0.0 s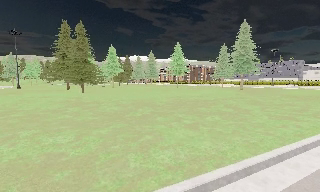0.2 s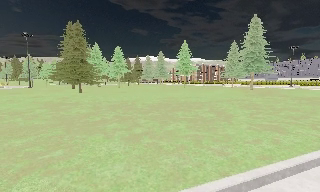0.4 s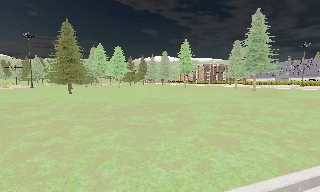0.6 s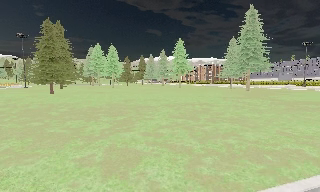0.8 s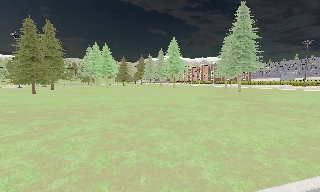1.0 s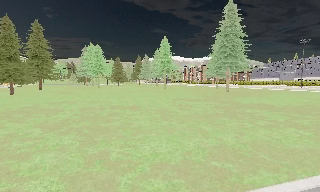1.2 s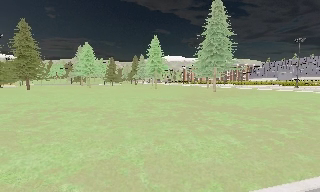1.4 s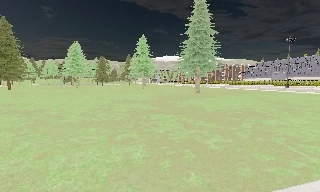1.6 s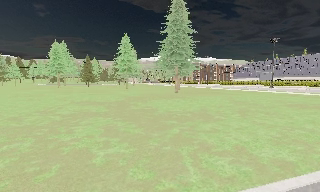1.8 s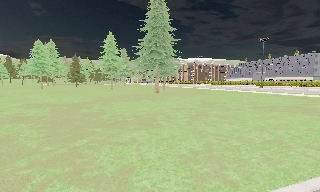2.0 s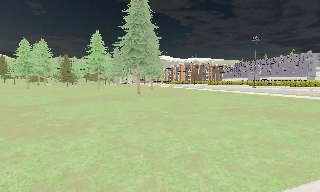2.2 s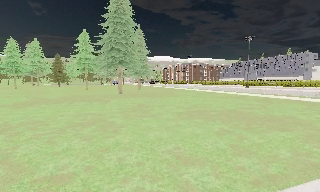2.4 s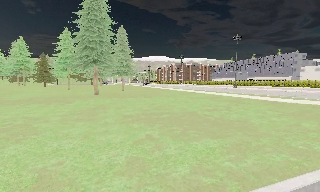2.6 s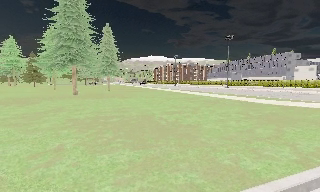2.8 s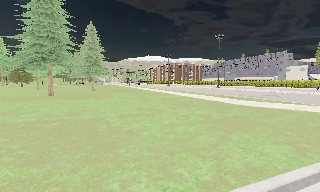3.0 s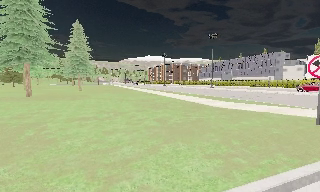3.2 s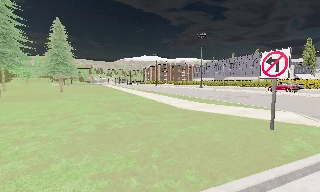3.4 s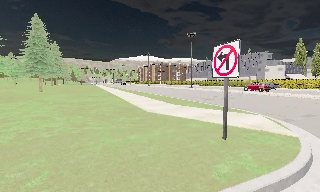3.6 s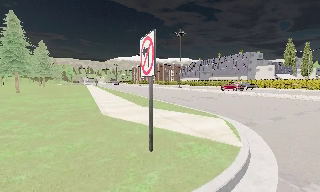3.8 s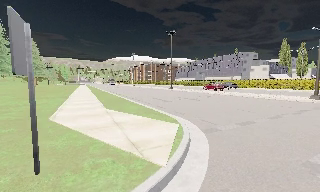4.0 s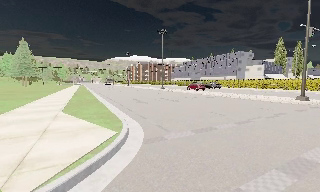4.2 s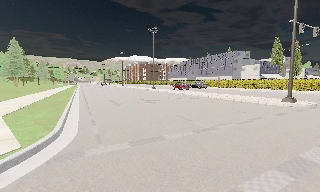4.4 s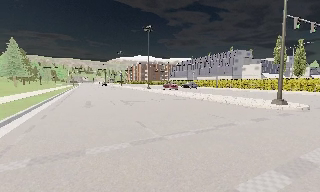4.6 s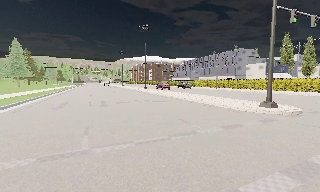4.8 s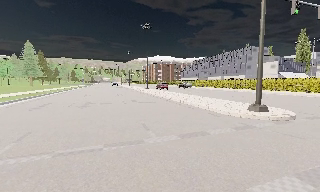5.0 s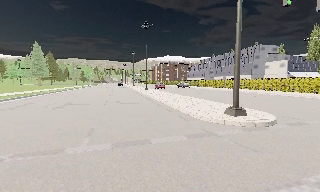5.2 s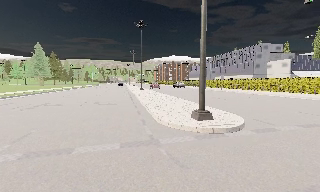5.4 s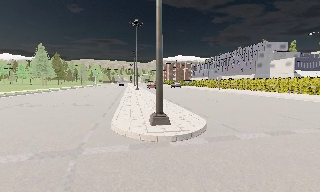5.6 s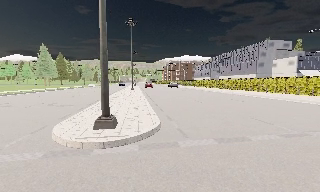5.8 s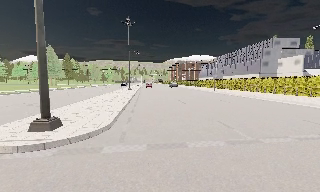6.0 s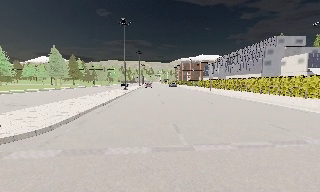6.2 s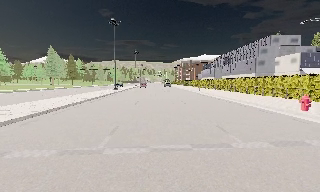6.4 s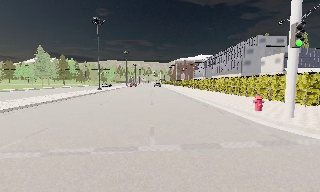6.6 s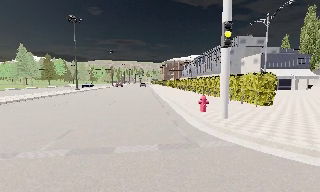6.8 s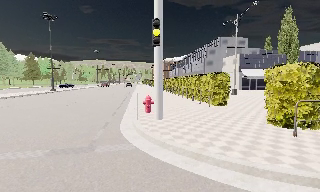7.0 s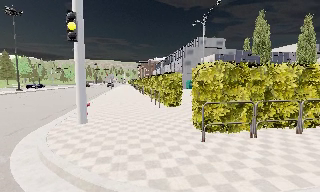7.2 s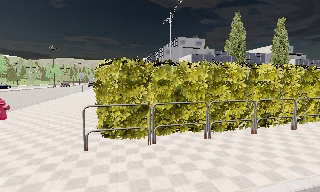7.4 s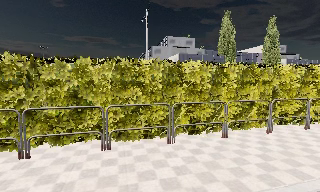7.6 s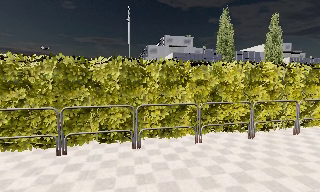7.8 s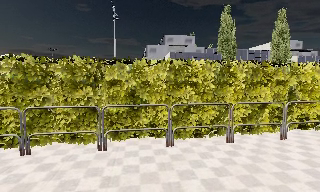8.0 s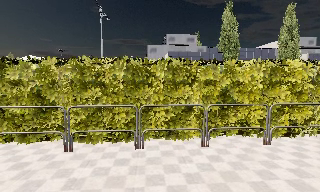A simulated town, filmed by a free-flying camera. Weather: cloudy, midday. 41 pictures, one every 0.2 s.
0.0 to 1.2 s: The camera pans to its left, which is counterclockwise from overhead, by about 10 degrees. It travels to its right, about 14 m, so close, fixed things drift to the left.
1.2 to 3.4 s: The camera travels to its right, about 25 m, so close, fixed things drift to the left.
3.4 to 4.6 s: The camera travels to its right and forward, about 12 m, so close, fixed things drift to the left.
4.6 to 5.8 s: The camera pans to its left, which is counterclockwise from overhead, by about 15 degrees. It travels to its right, about 12 m, so close, fixed things drift to the left.
5.8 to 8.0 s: The camera travels to its right, about 25 m, so close, fixed things drift to the left.
The film runs forward here.
